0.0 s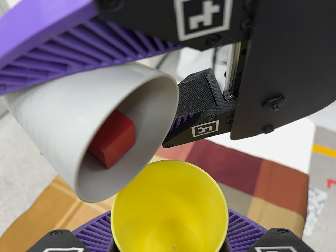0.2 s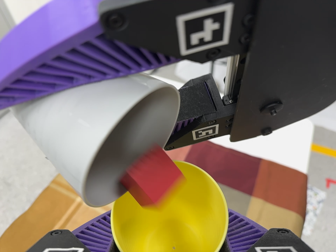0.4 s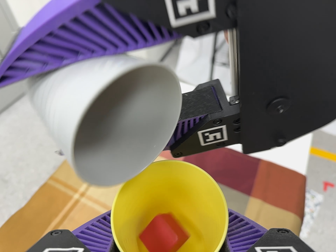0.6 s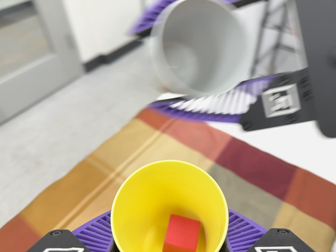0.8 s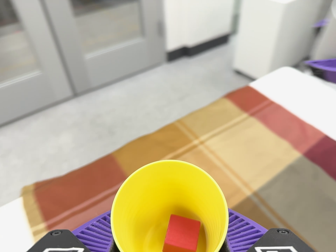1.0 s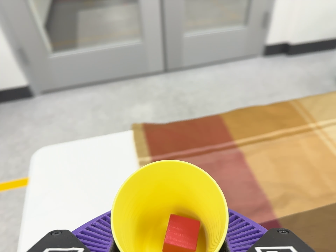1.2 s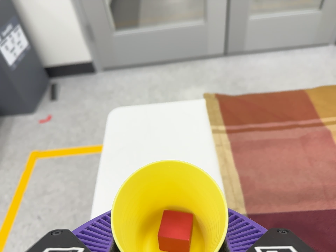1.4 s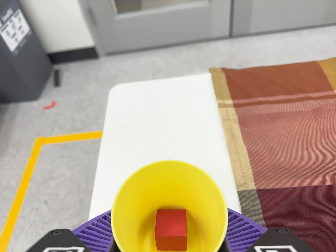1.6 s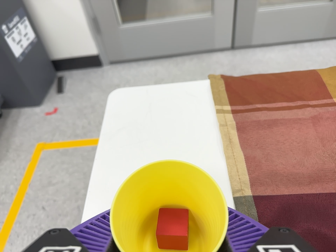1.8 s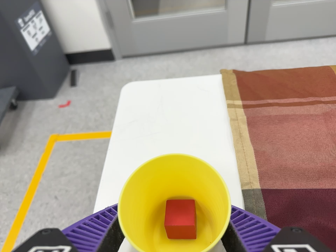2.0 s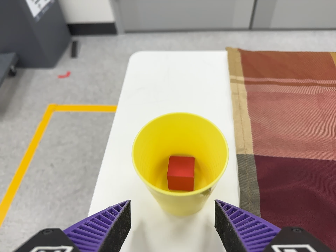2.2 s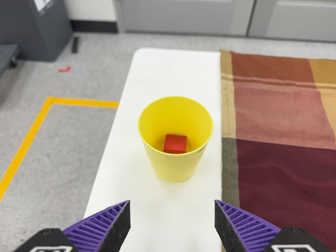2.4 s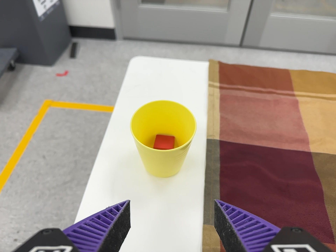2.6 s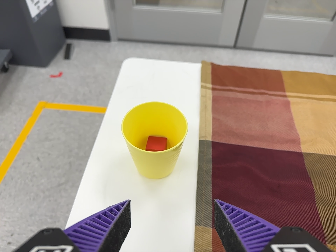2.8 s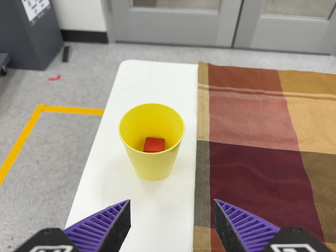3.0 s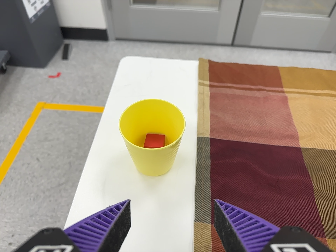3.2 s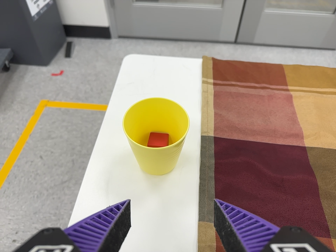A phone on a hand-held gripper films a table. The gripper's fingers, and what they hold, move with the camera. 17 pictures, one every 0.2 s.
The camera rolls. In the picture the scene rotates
clockwise.
The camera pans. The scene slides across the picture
to the right.
0.0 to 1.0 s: The camera pans to its left by about 35 degrees. It travels to its left and toward the bottom of its view, about 20 cm, so close, fixed things drift to the right. It rolls about its line of sight by about 35 degrees, and the scene rotates clockwise.
1.0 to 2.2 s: The camera pans to its left by about 10 degrees. It travels toward the bottom of its view, to its left and backward, about 12 cm, so close, fixed things drift upward. It rolls about its line of sight by about 15 degrees, and the scene rotates clockwise.
2.2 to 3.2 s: The camera shifts only a little, or ends up much as it began.
The film runs forward here.
